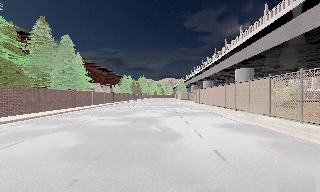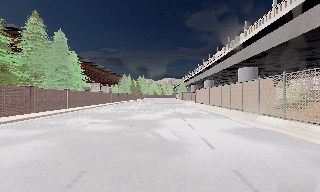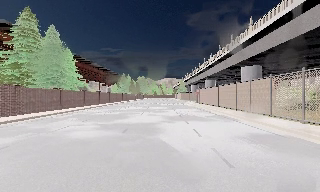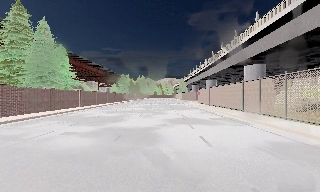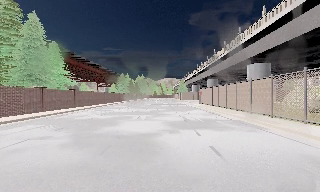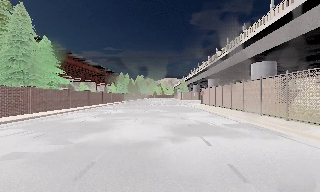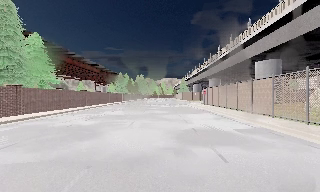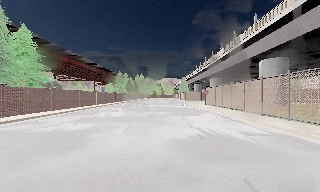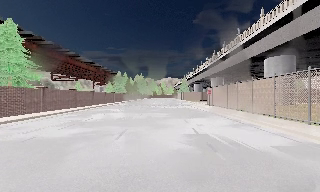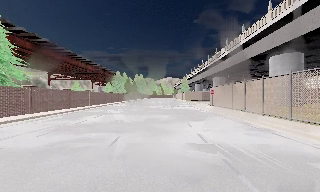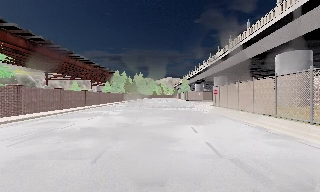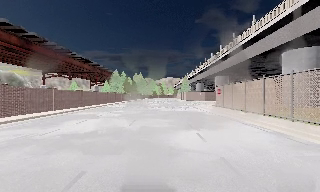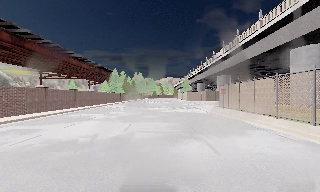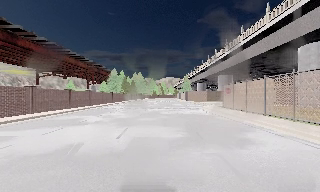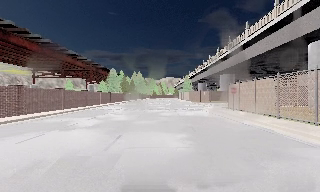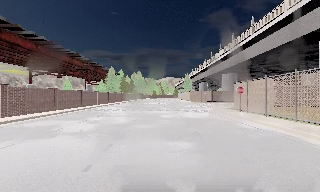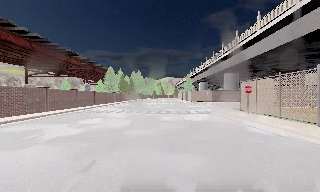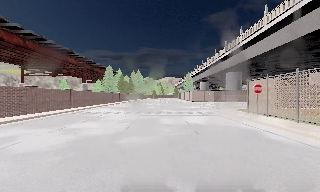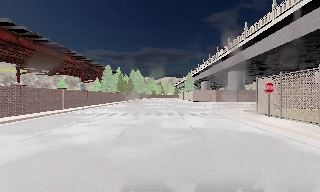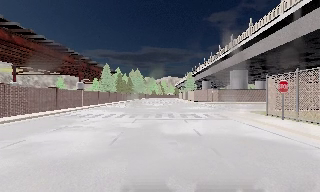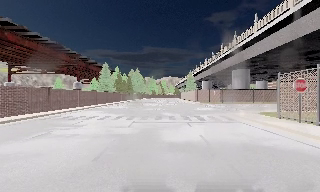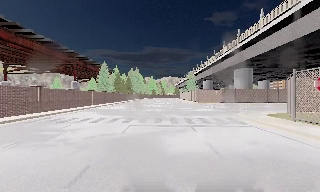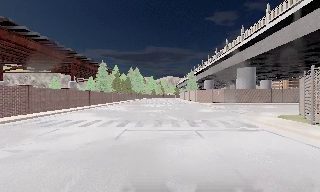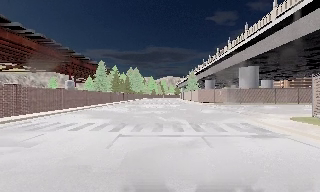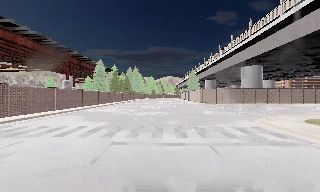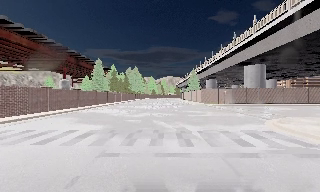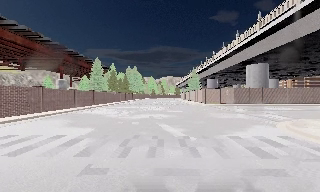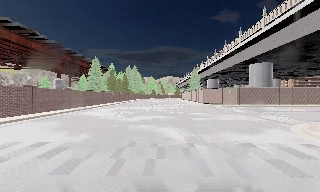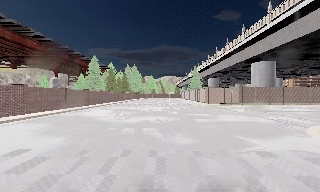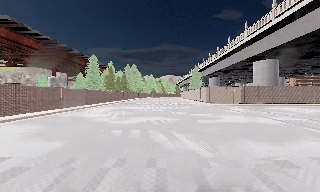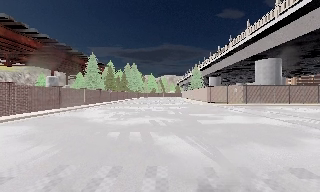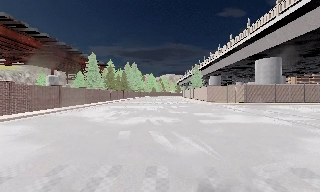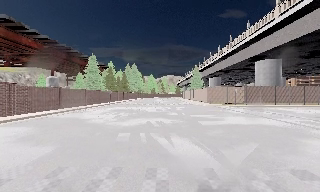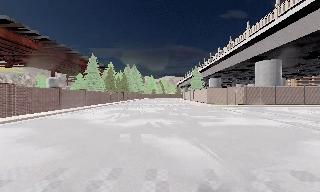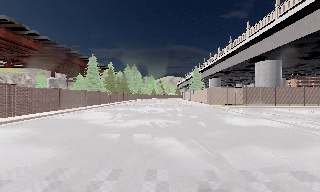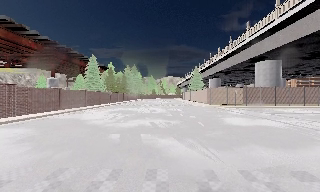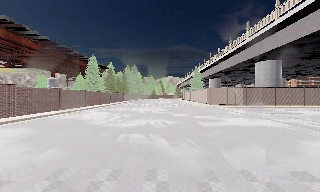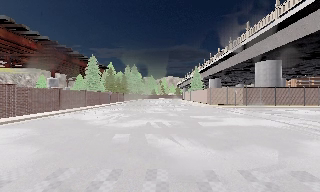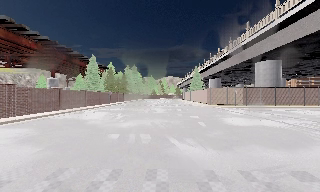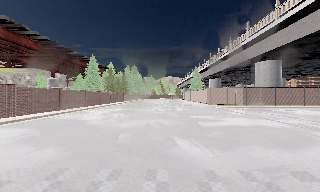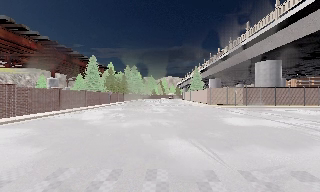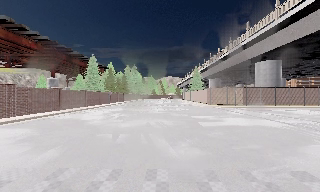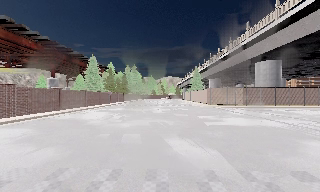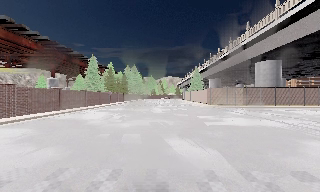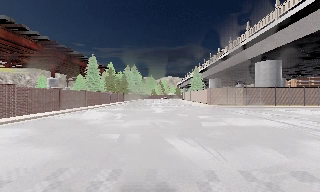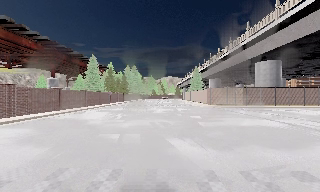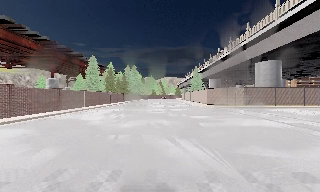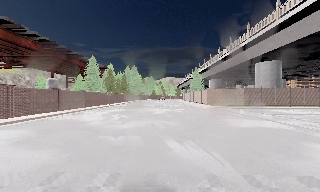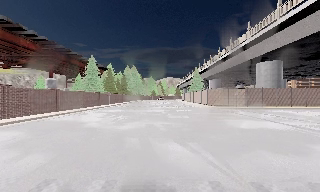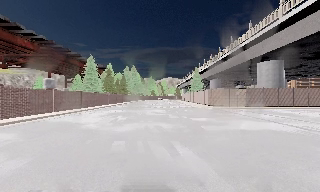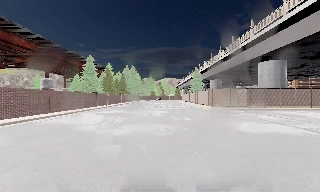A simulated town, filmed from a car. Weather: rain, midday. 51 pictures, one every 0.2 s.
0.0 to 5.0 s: The camera travels forward, about 35 m, so what stands in front looms larger.
5.0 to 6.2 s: The camera travels forward, about 4 m, so what stands in front looms larger. It loses speed.
6.2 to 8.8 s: The camera keeps its place and its aim.
8.8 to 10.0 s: The camera travels forward, about 1.5 m, so what stands in front looms larger. It gains speed.
The film runs forward here.
